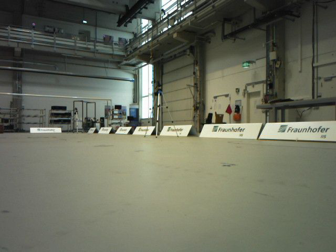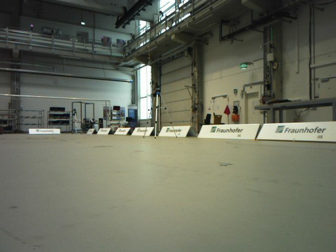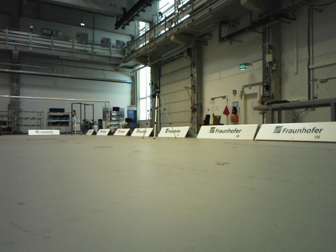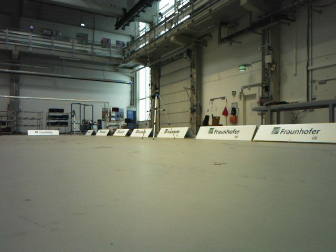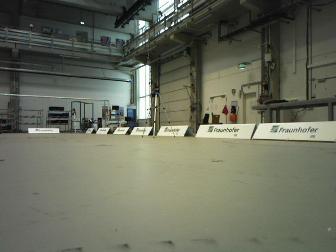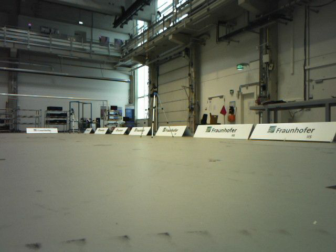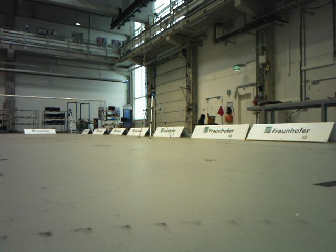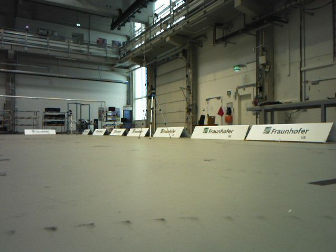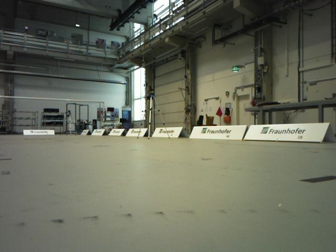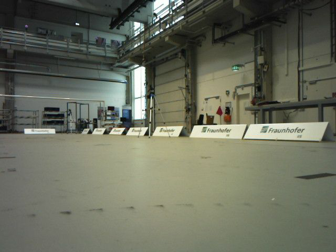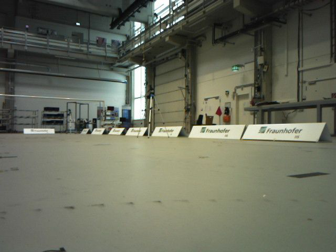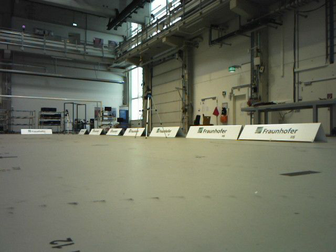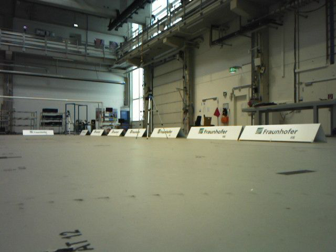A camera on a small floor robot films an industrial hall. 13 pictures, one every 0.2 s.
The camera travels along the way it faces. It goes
backward.
0.0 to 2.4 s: The camera travels backward, about 0.5 m, so what stands in front gets smaller.
The film runs backward here.
